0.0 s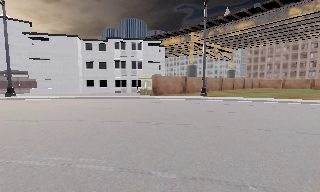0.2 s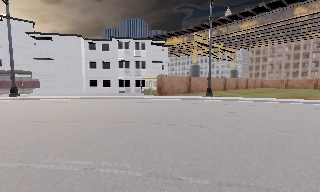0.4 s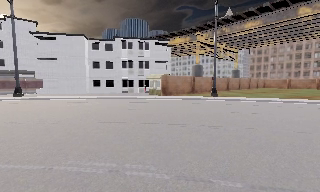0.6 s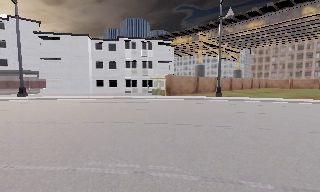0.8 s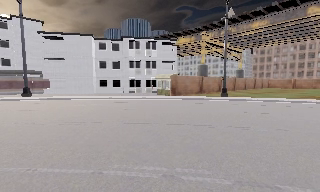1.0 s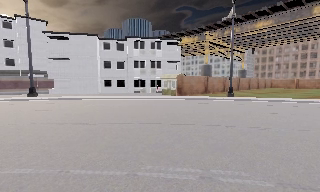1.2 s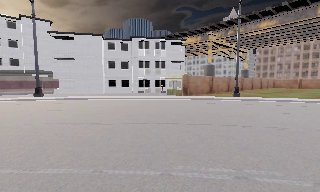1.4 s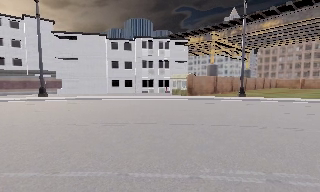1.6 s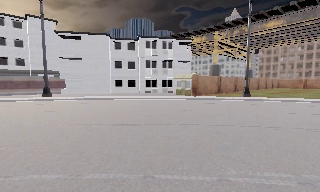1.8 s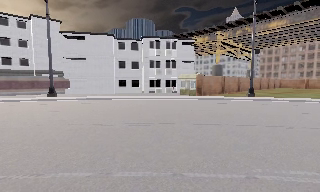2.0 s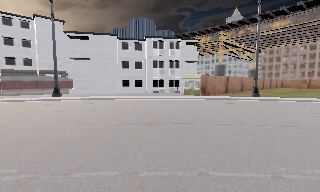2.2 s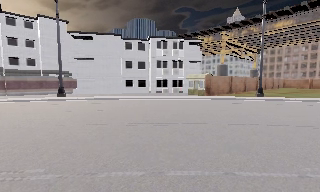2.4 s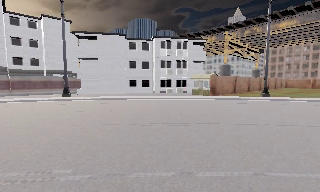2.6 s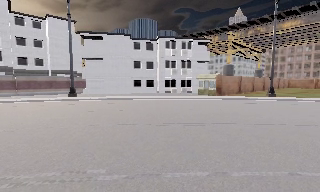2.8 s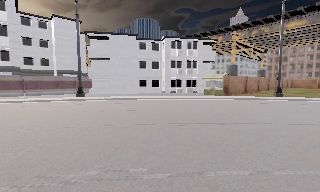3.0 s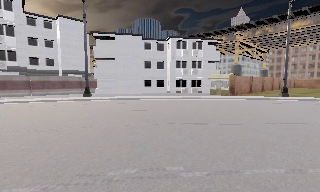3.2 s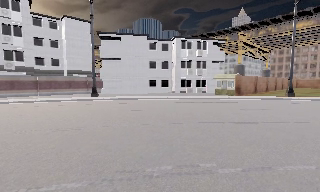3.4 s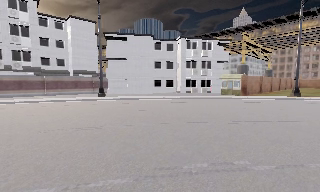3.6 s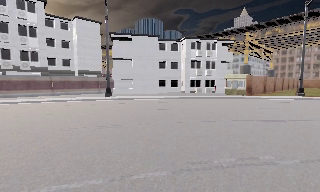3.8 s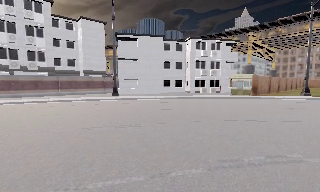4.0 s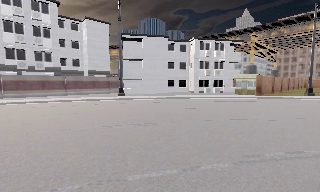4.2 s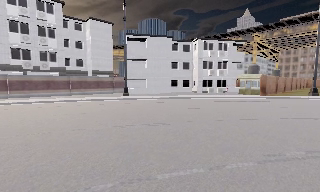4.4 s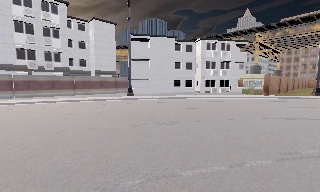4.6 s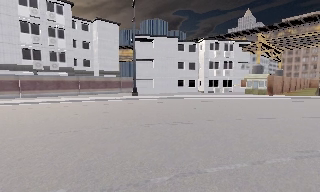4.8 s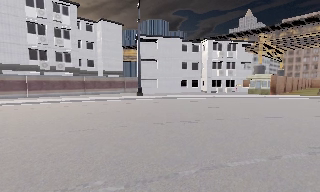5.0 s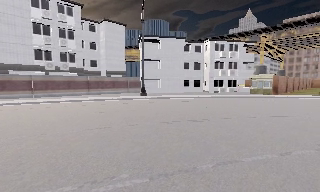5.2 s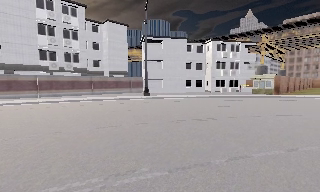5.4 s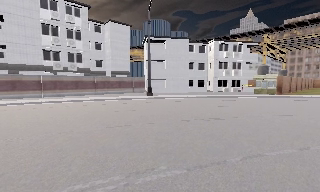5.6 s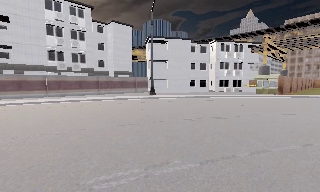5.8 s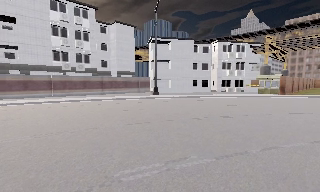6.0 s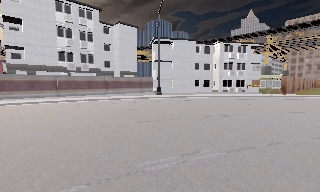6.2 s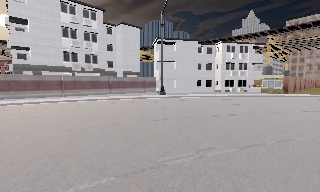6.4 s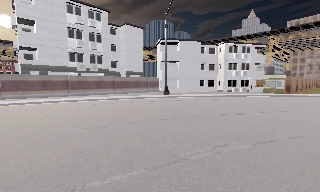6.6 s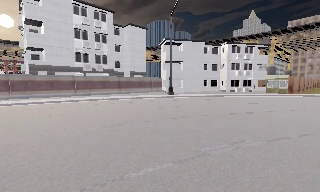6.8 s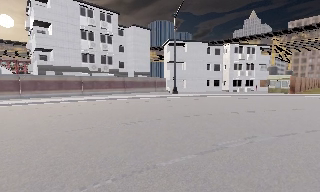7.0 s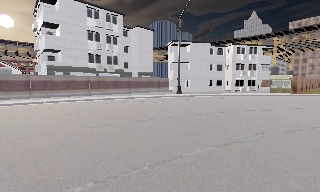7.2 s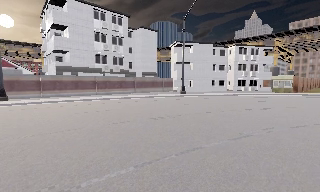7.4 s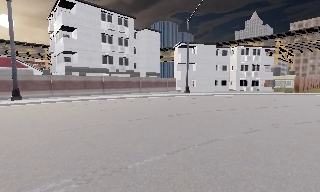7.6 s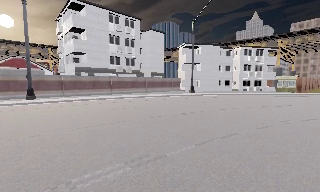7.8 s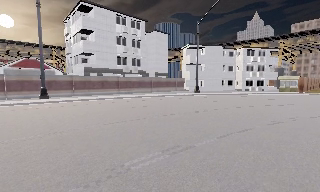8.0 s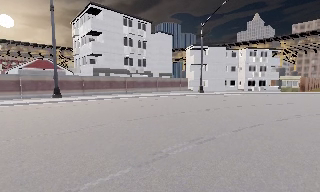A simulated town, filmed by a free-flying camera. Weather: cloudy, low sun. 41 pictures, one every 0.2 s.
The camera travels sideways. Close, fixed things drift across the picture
to the right.
0.0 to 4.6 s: The camera travels to its left, about 14 m, so close, fixed things drift to the right.
4.6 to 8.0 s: The camera travels to its left and backward, about 11 m, so close, fixed things drift to the right. It gains speed.
The film runs backward here.
